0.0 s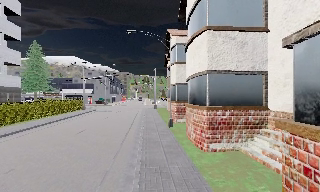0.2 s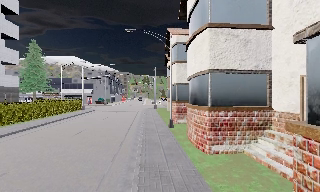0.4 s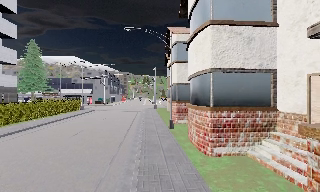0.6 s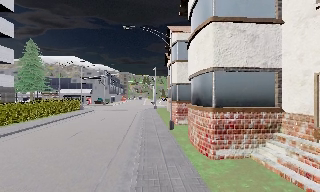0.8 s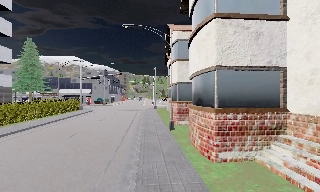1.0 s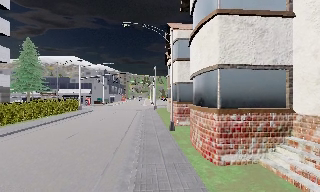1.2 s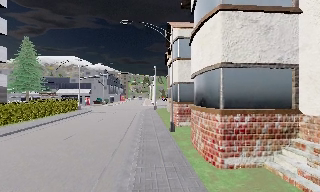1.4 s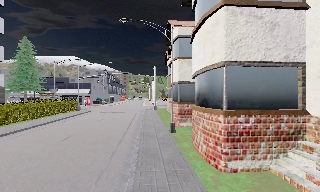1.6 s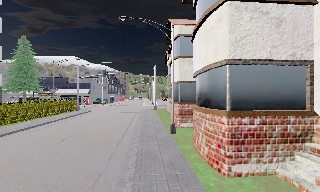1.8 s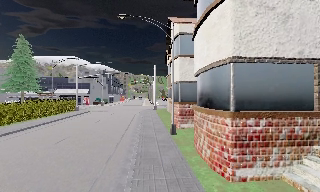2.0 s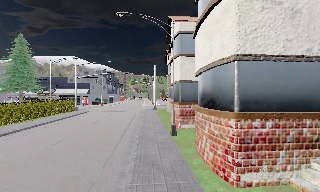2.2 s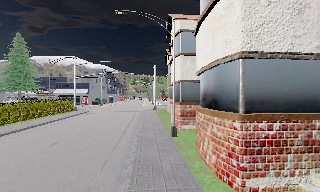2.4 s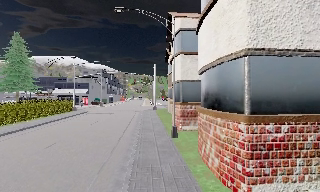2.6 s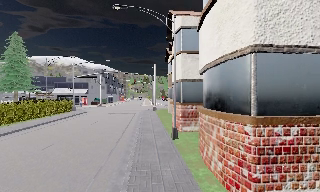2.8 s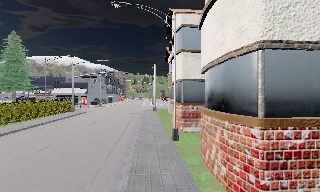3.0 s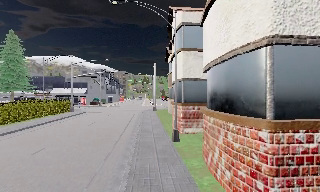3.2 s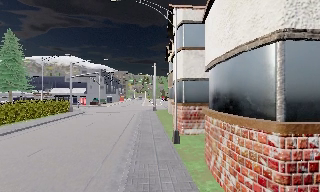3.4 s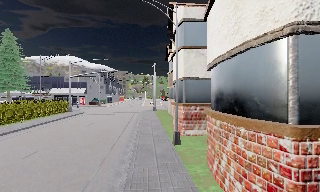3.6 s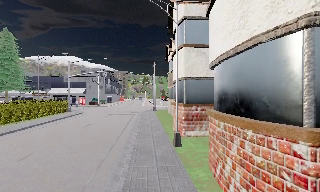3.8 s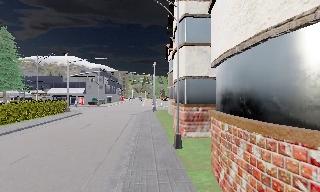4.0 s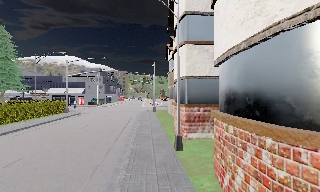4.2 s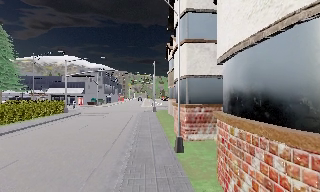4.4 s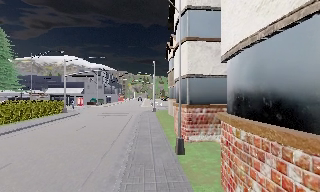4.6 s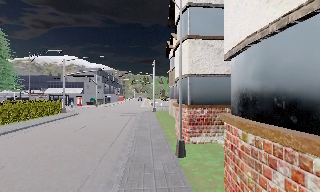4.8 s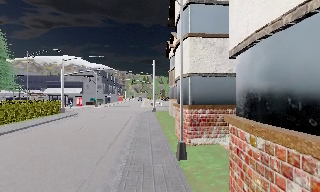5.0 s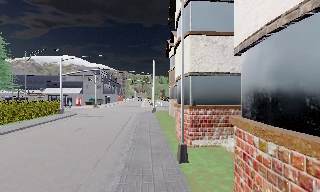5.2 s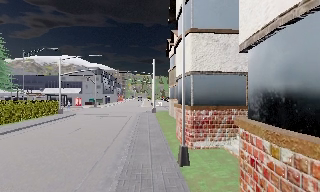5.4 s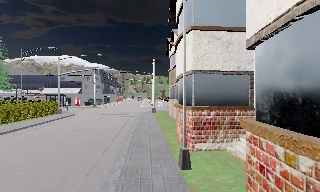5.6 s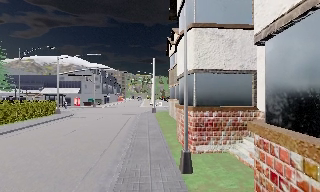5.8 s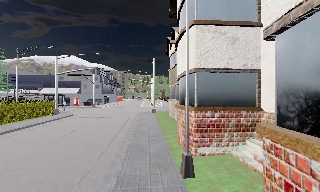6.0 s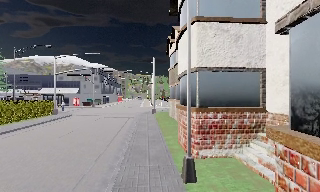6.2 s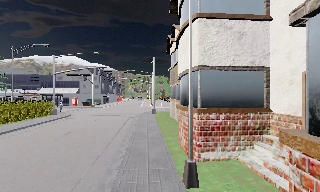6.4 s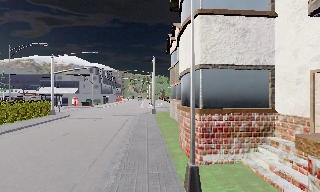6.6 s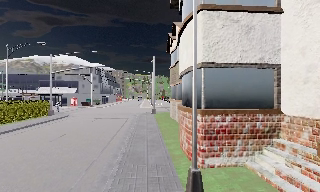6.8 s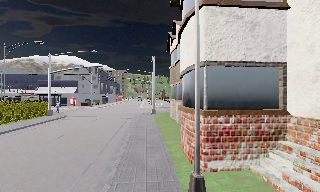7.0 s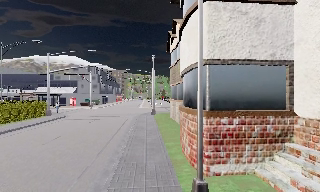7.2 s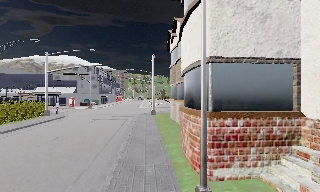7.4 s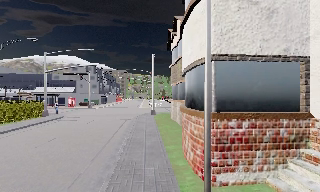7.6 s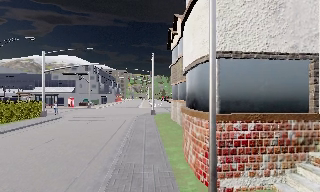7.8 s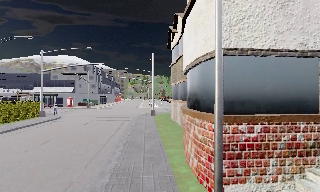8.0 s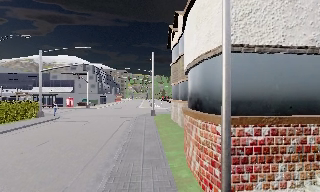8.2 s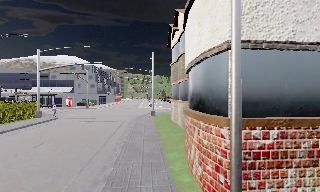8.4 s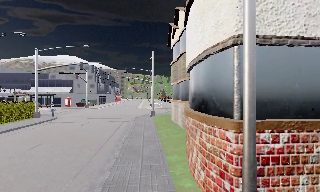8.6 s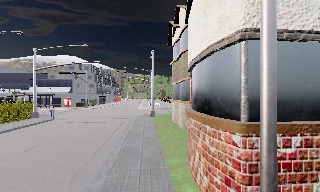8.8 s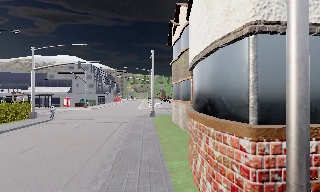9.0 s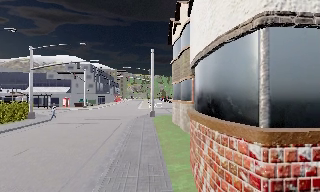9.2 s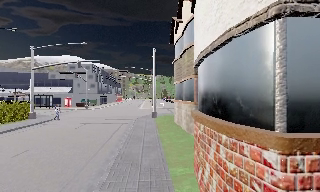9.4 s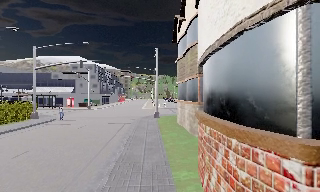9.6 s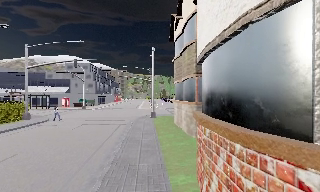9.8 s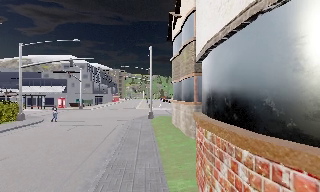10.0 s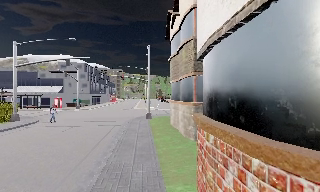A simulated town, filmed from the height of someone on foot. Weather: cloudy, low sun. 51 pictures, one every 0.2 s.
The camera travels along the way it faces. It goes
forward.
0.0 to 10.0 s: The camera travels forward, about 14 m, so what stands in front looms larger.
The film runs forward here.
